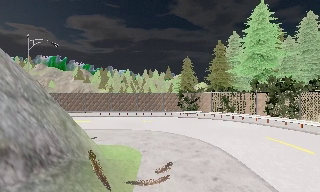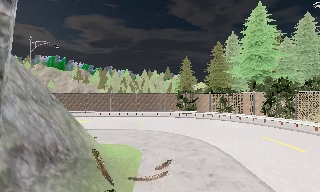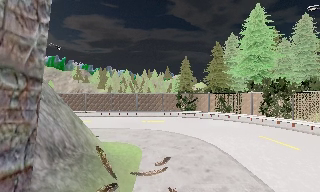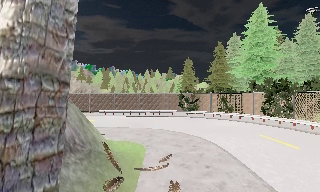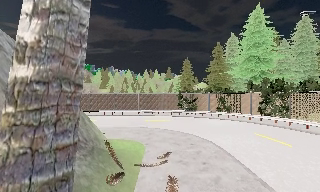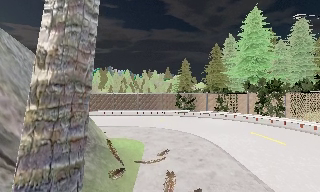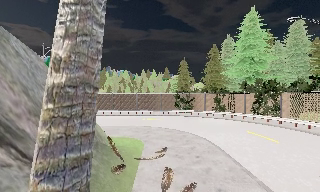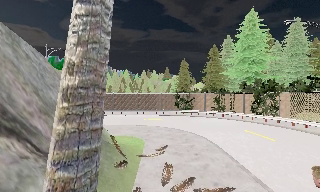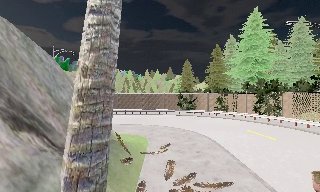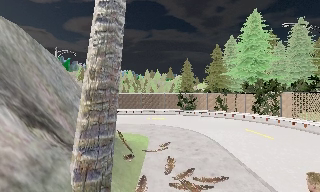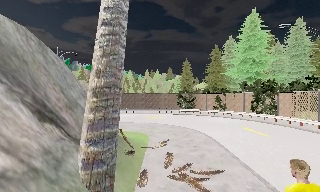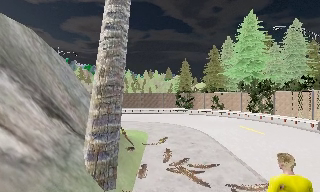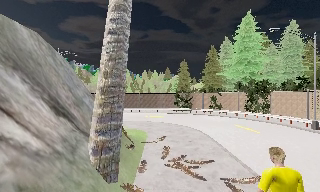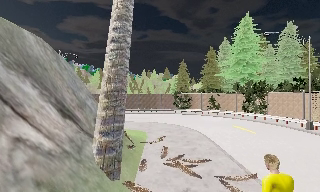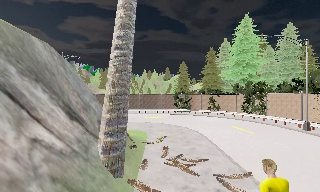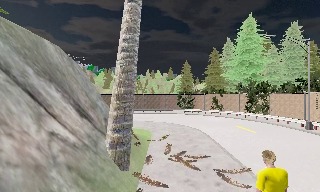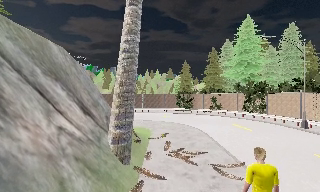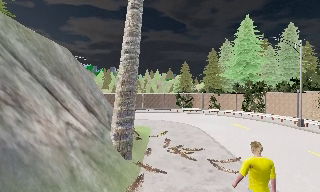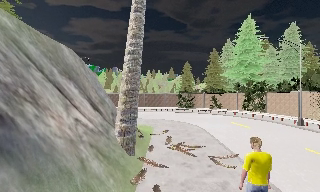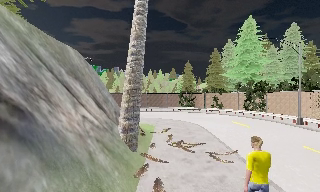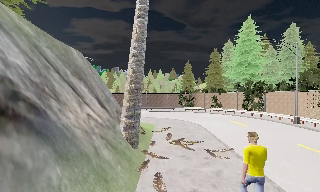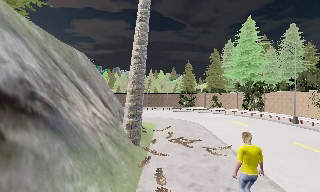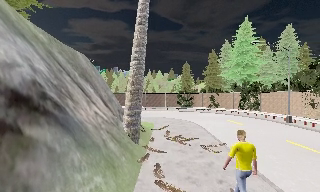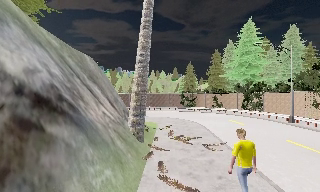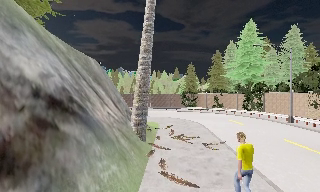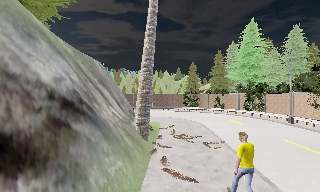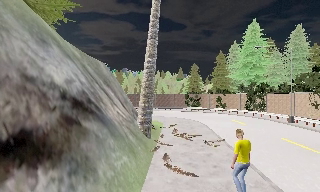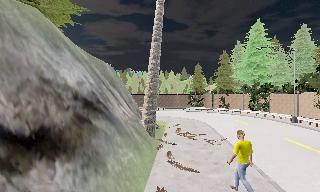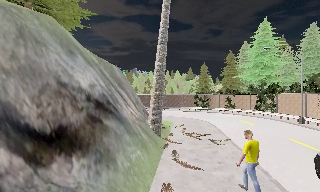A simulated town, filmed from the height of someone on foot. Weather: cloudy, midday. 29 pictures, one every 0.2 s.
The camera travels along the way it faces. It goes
backward.
0.0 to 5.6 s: The camera travels backward, about 9 m, so what stands in front gets smaller.
The film runs backward here.
